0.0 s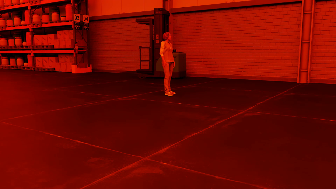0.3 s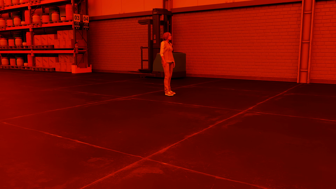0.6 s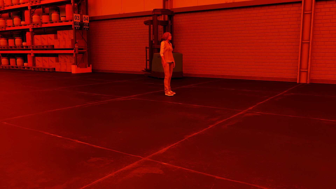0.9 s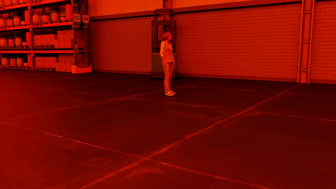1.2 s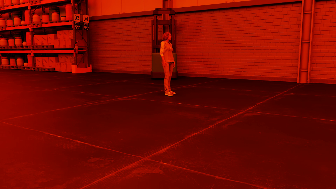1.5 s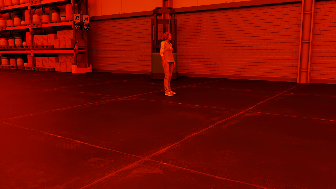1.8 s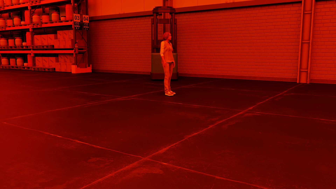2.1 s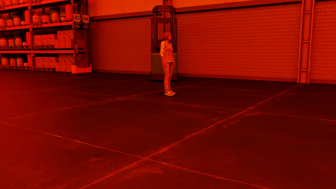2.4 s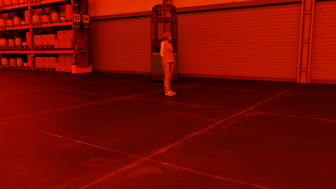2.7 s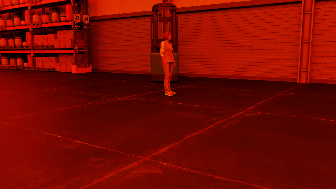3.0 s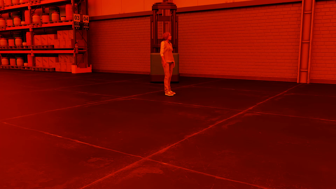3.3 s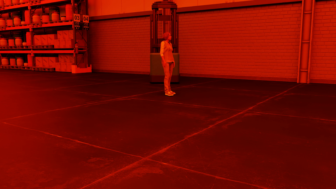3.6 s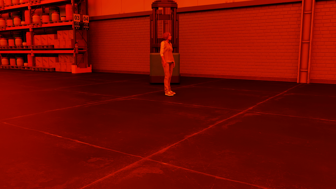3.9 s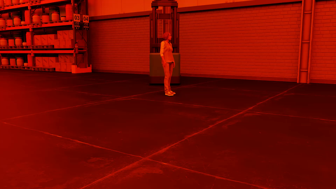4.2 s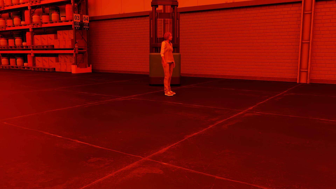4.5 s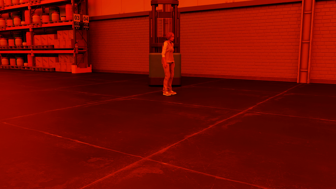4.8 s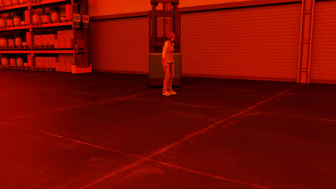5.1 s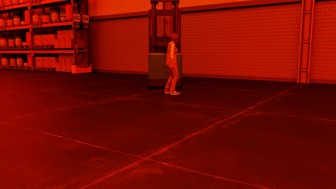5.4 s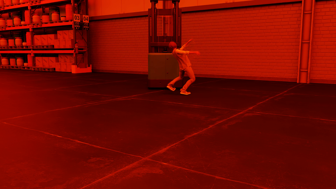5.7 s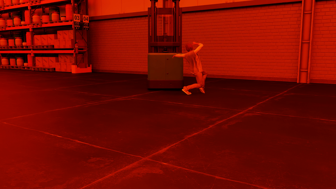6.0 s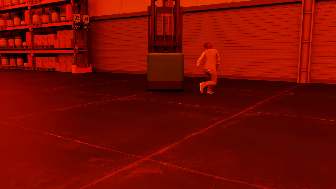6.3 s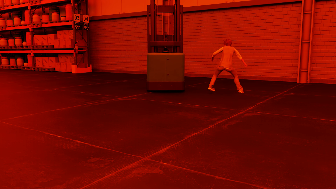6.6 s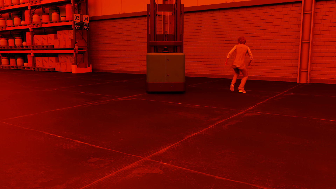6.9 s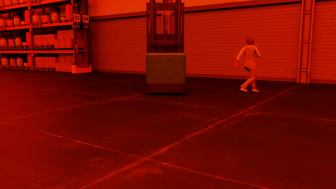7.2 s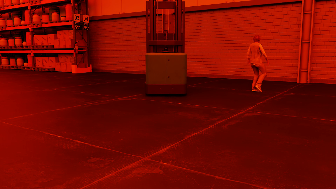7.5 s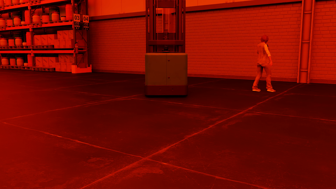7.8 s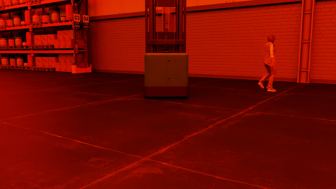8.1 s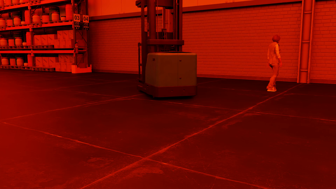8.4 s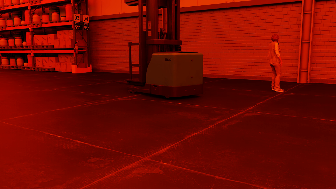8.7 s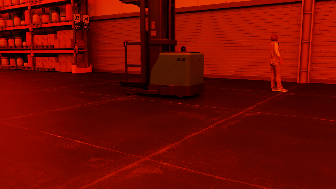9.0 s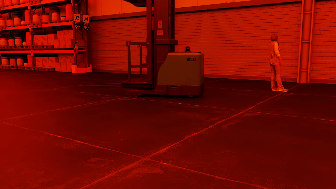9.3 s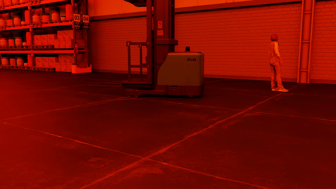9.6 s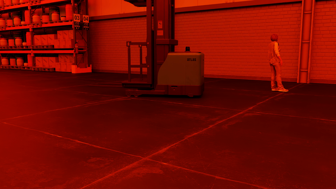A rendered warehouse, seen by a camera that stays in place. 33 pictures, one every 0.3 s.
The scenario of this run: Near miss between a forklift and a person.
